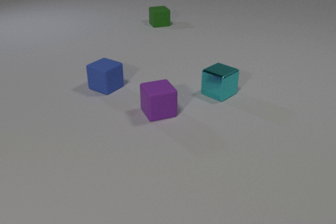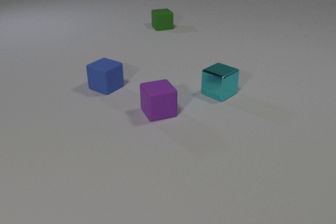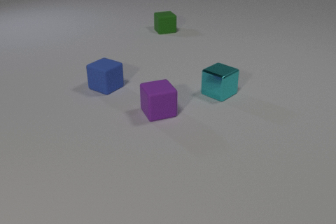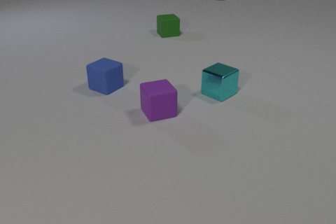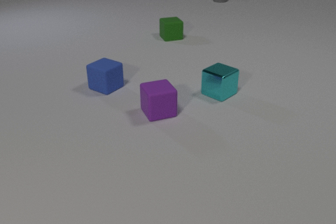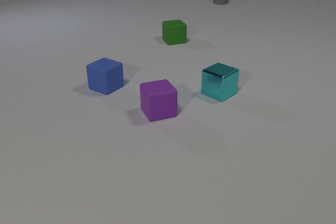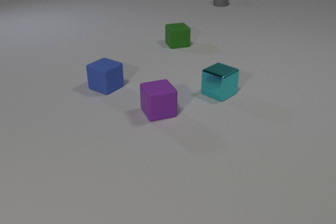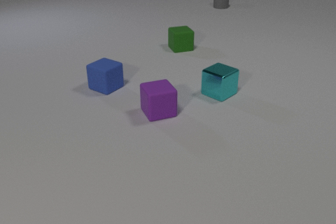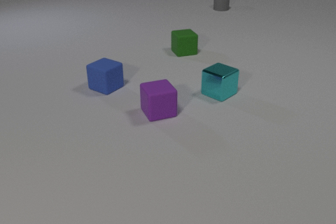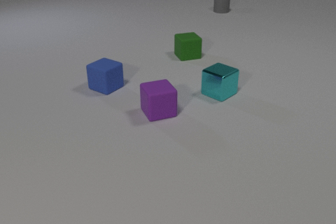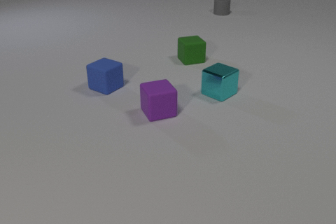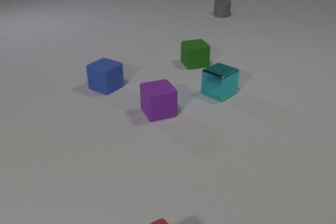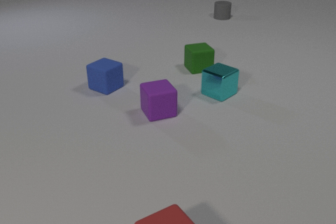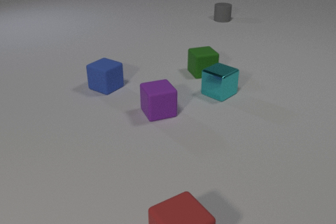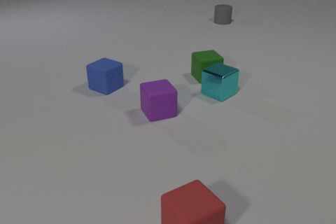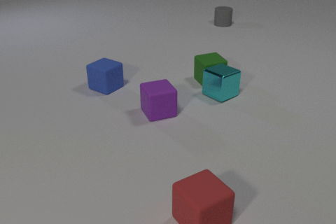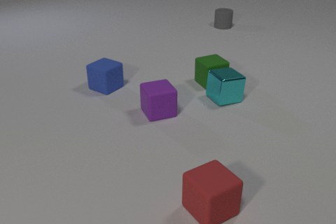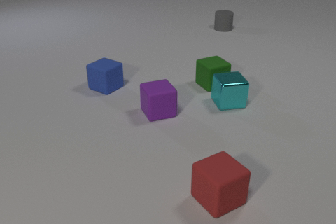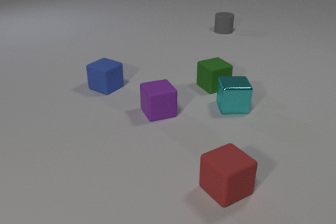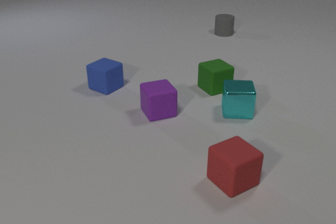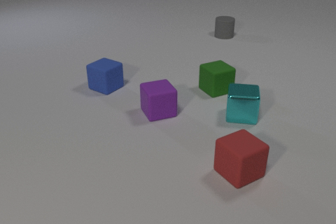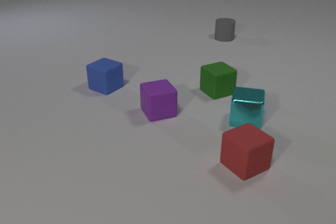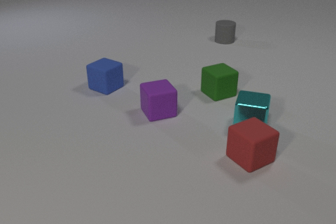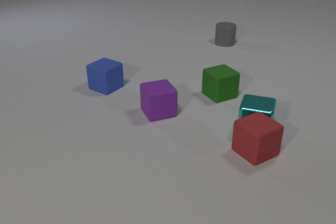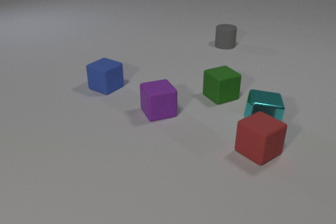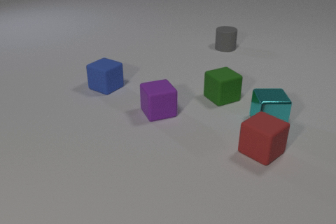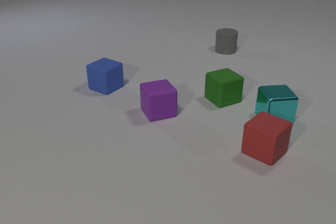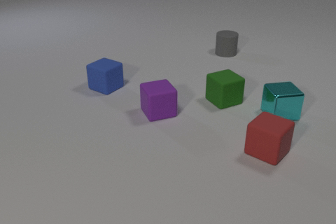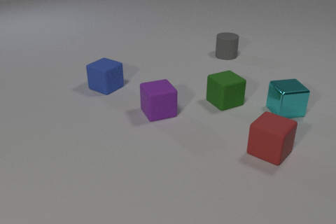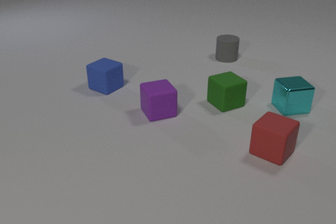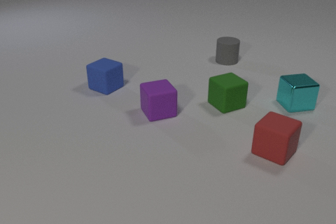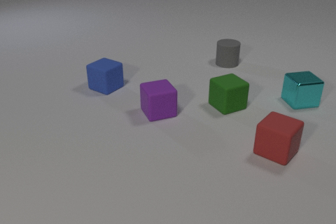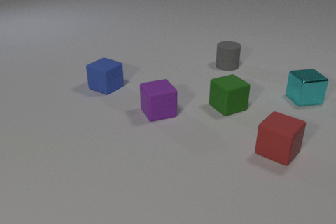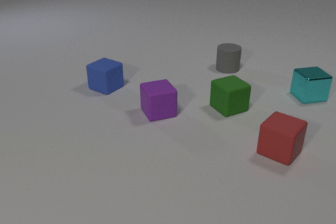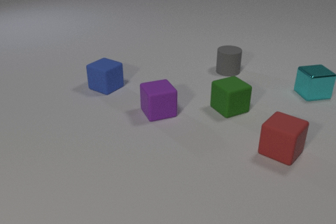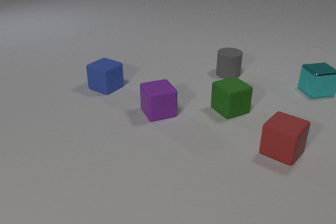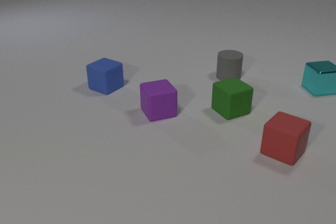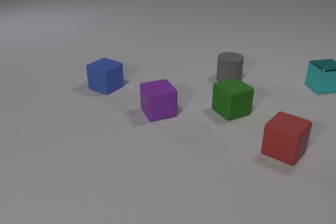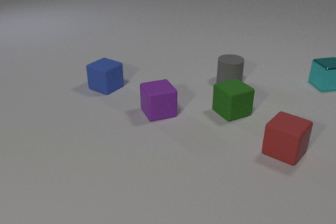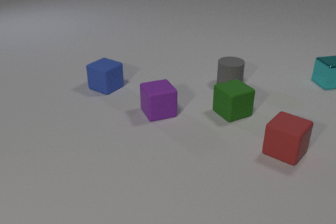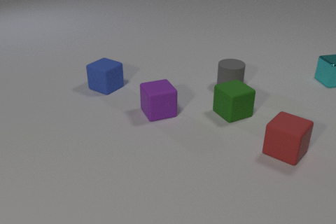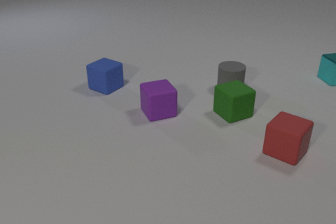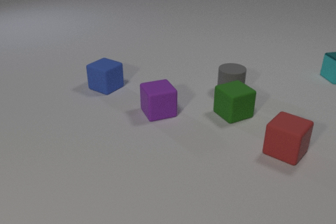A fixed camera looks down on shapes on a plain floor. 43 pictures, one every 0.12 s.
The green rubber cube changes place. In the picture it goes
toward the camera.
The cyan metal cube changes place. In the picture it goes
to the right.
0.00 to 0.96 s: The green rubber cube slides toward the camera. The gray rubber cylinder comes in at the top edge, slides toward the camera.
0.96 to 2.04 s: The green rubber cube slides toward the camera. The cyan metal cube slides toward the camera and to the right, spins so that its near face slides to the left, clockwise seen from above. The gray rubber cylinder slides toward the camera. The red rubber cube comes in at the bottom edge, slides away from the camera and to the right. The green rubber cube and the cyan metal cube collide.
2.04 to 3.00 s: The green rubber cube slides toward the camera. The cyan metal cube slides to the right and toward the camera. The gray rubber cylinder slides toward the camera. The red rubber cube slides away from the camera and to the right. The cyan metal cube and the red rubber cube collide.
3.00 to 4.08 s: The green rubber cube slides toward the camera. The cyan metal cube slides away from the camera and to the right. The gray rubber cylinder slides toward the camera. The red rubber cube slides to the right.
4.08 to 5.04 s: The green rubber cube slides toward the camera. The cyan metal cube slides away from the camera and to the right. The gray rubber cylinder slides toward the camera.
How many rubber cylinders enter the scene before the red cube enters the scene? 1.
What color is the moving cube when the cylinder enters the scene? green.
How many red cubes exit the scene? 0.
